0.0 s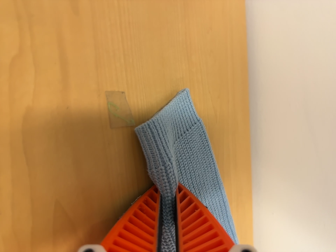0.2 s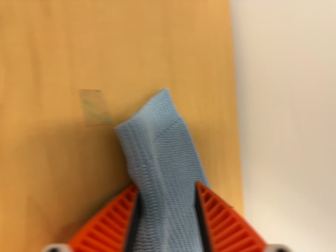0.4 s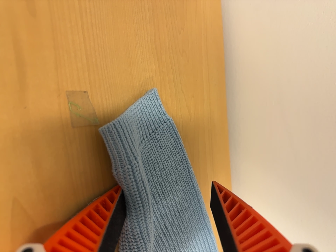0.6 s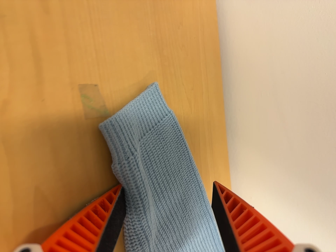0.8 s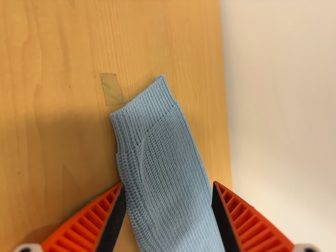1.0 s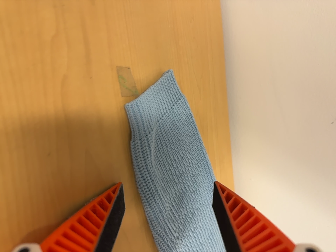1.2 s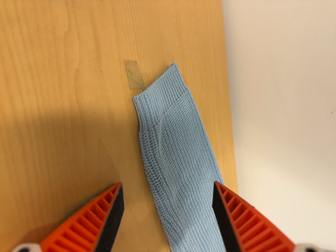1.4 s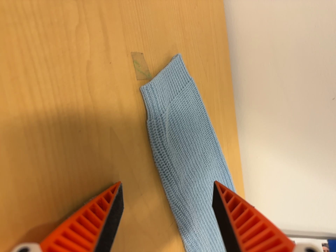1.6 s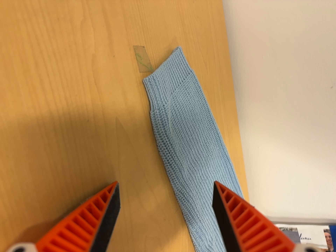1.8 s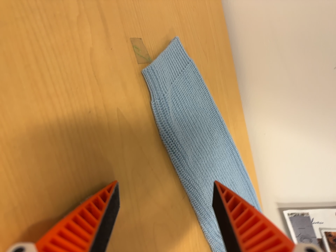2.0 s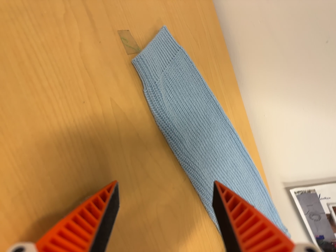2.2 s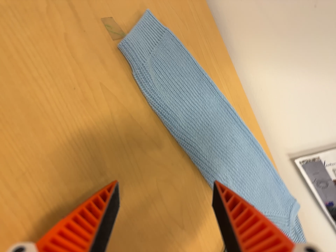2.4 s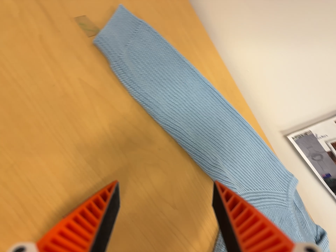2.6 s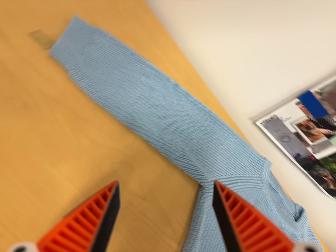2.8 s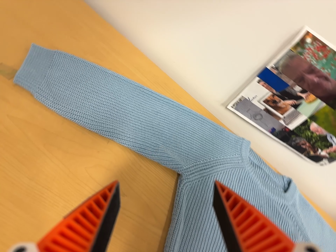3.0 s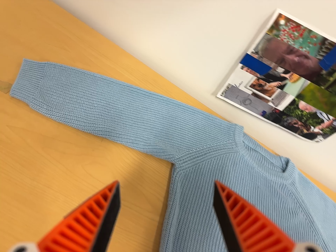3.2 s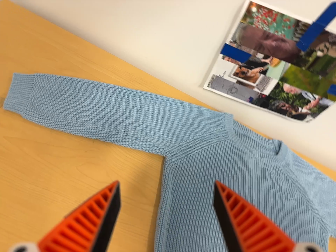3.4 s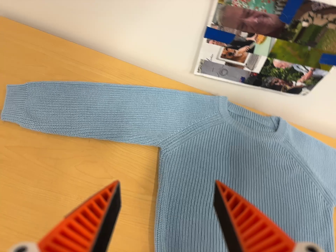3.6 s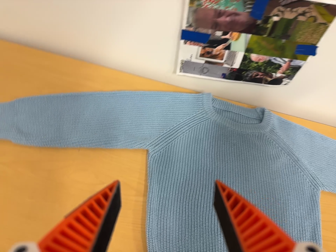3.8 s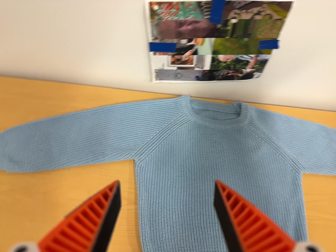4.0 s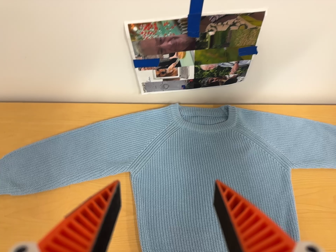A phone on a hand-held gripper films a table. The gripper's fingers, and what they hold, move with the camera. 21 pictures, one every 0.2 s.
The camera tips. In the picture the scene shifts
upward.
The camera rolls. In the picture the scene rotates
counterclockwise.
0.0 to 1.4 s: The camera travels backward, about 8 cm, so what stands in front gets smaller.
1.4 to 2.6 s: The camera travels to its right, backward and toward the bottom of its view, about 14 cm. It rolls about its line of sight by about 30 degrees, and the scene rotates counterclockwise.
2.6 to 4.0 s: The camera pans to its left by about 10 degrees. It travels to its right and backward, about 34 cm, so close, fixed things drift to the left. Its aim tips toward the bottom of its view by about 10 degrees. It rolls about its line of sight by about 50 degrees, and the scene rotates counterclockwise.
The film runs backward here.
